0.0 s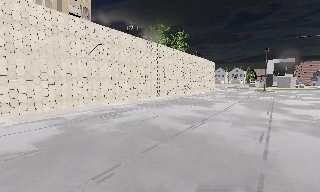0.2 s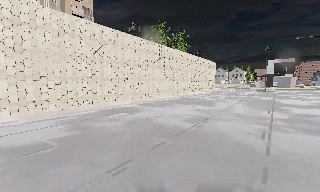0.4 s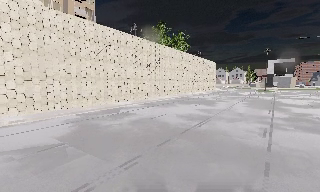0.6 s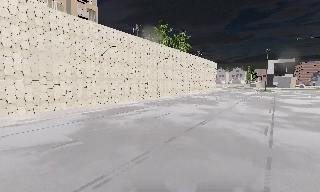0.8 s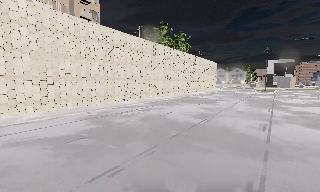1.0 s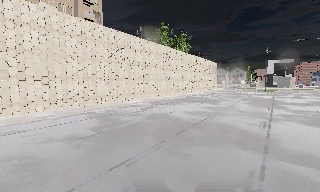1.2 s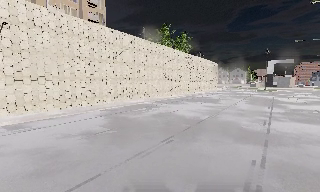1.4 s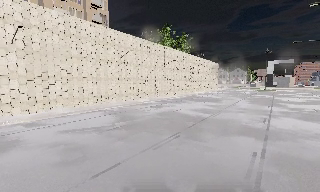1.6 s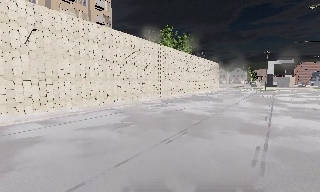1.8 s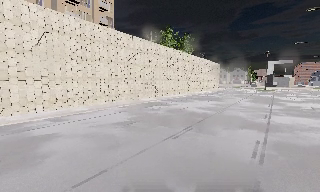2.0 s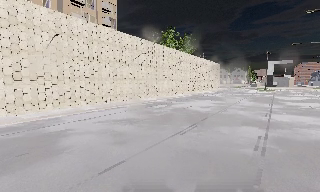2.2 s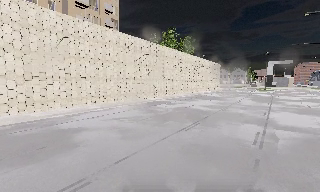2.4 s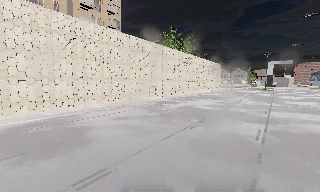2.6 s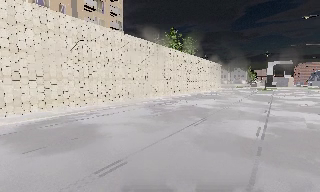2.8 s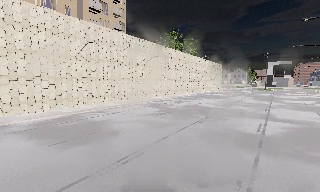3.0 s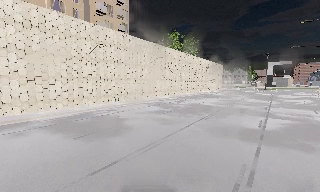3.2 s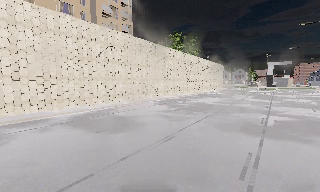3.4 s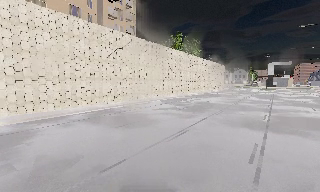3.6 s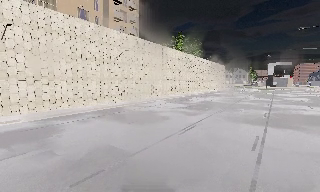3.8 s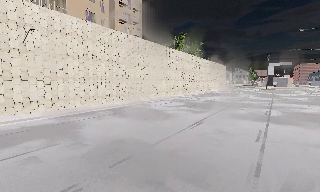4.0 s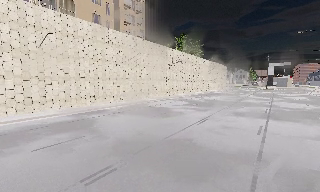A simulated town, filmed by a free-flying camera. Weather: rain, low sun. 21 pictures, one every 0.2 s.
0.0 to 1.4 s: The camera travels backward and to its left, about 4 m, so what stands in front gets smaller. It gains speed.
1.4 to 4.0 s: The camera travels backward and to its left, about 12 m, so what stands in front gets smaller.
The film runs backward here.
